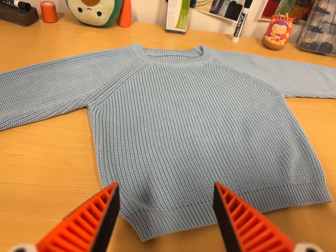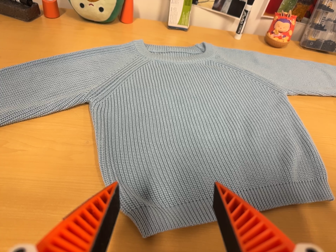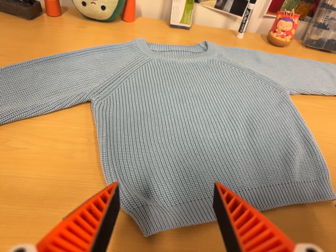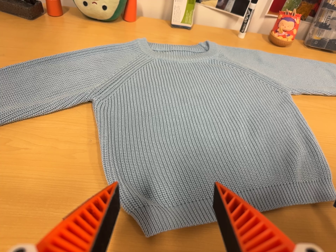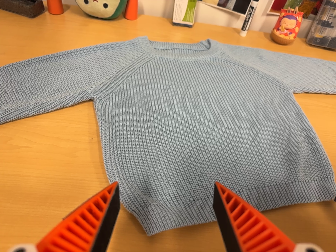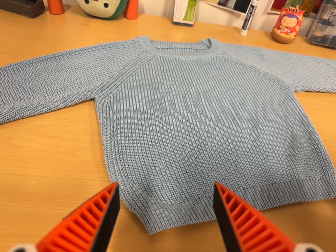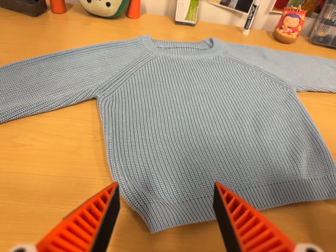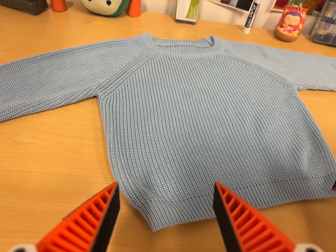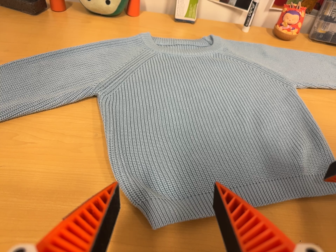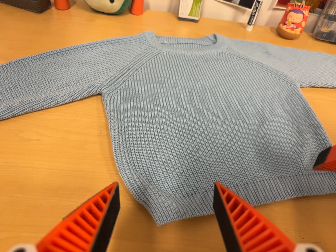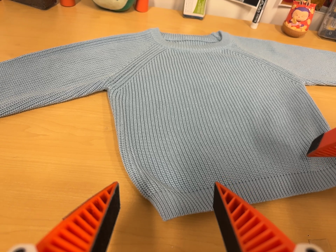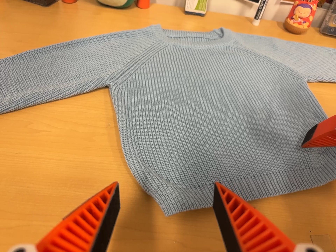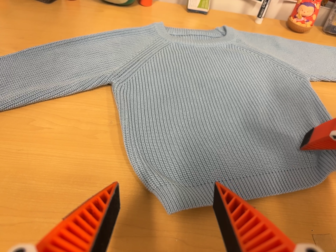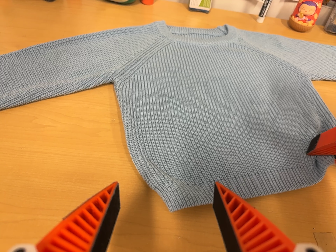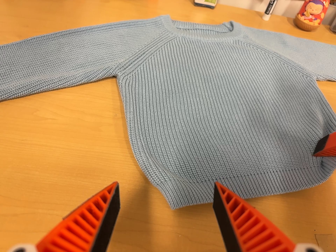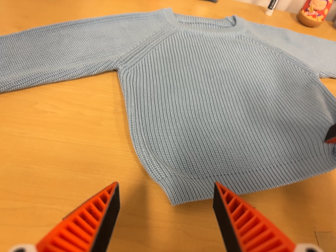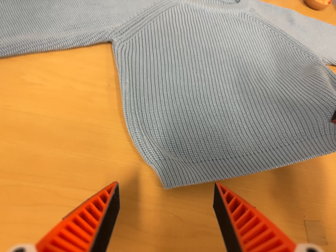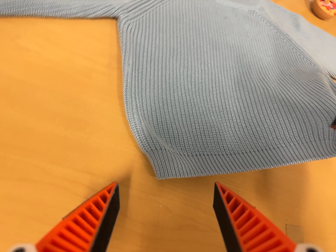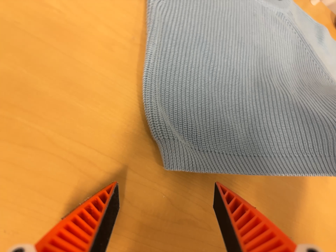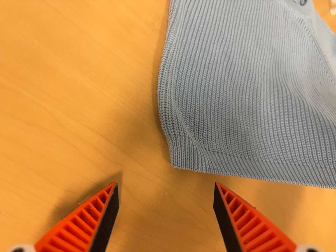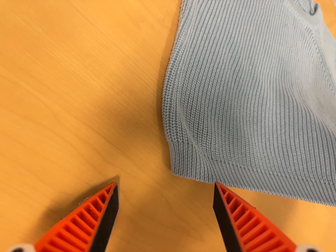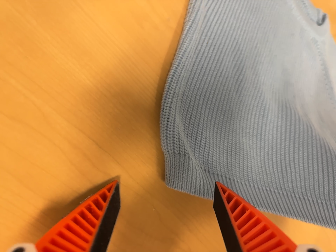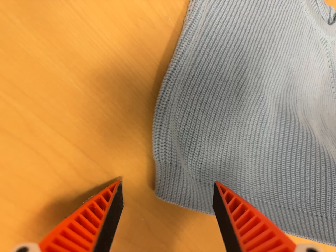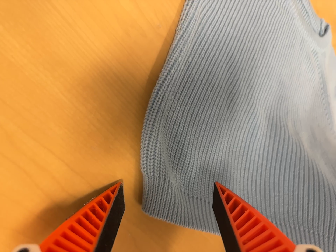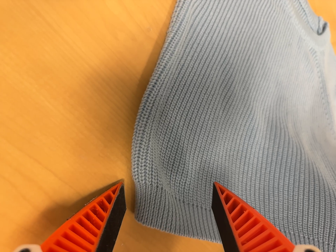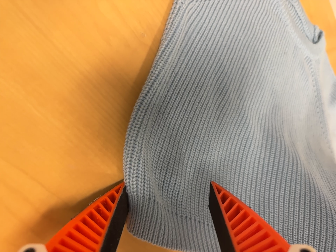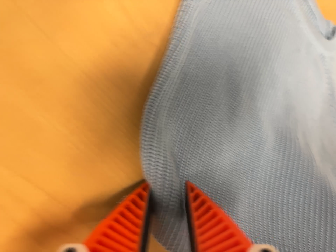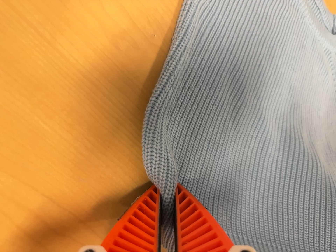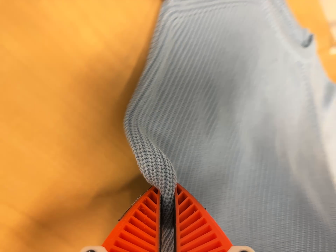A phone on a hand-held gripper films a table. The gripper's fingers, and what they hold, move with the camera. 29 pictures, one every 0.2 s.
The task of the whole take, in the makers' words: fold up.
0.0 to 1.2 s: The camera keeps its place and its aim.
1.2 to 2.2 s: The camera shifts only a little, or ends up much as it began.
2.2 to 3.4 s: The camera travels to its left, about 5 cm. Its aim tips toward the bottom of its view by about 10 degrees, and the scene shifts upward. It rolls about its line of sight by about 15 degrees, and the scene rotates clockwise.
3.4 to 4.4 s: The camera travels to its left, forward and toward the top of its view, about 10 cm. Its aim tips toward the bottom of its view by about 10 degrees. It rolls about its line of sight by about 30 degrees, and the scene rotates clockwise.
4.4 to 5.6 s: The camera shifts only a little, or ends up much as it began.
The film runs forward here.
